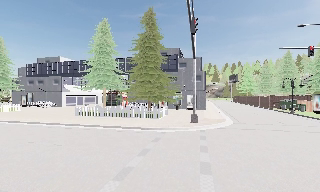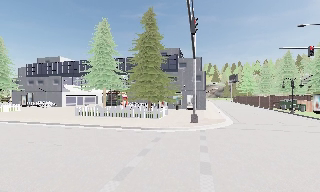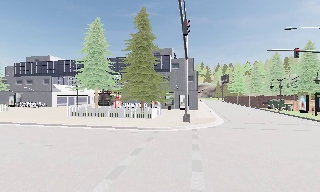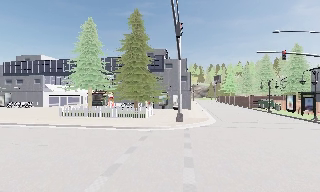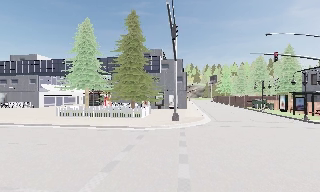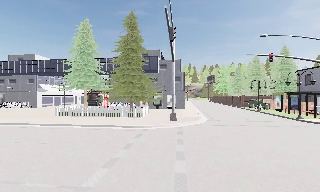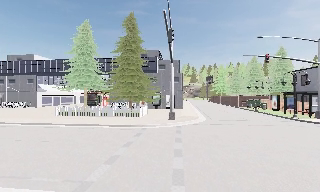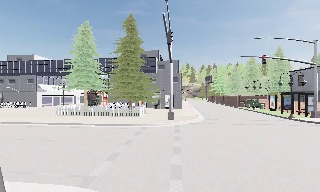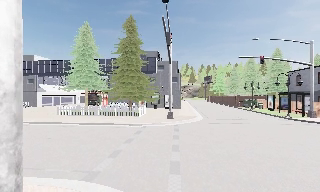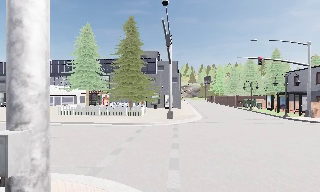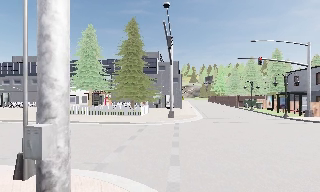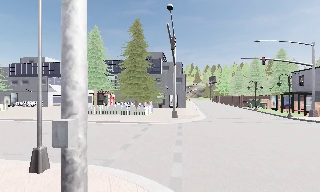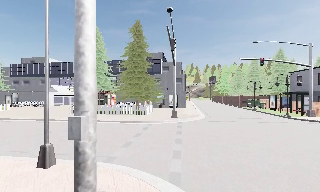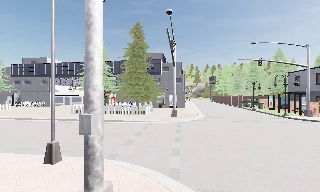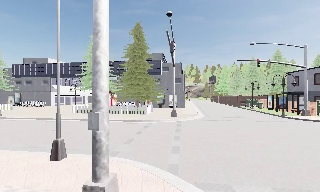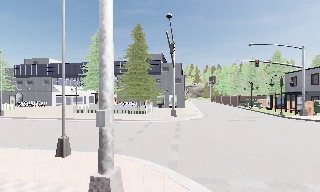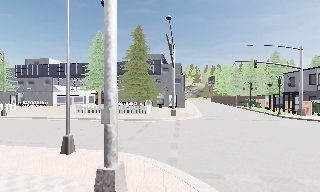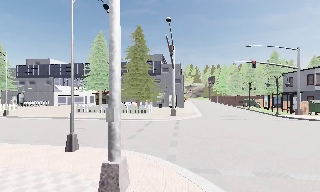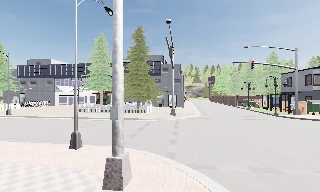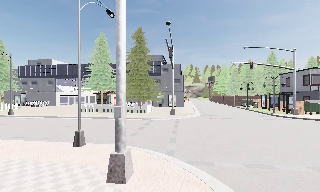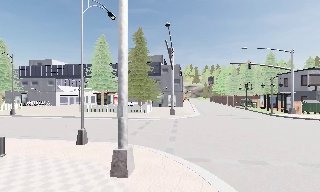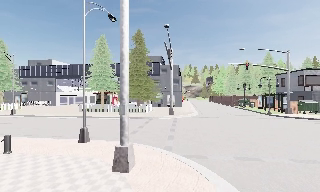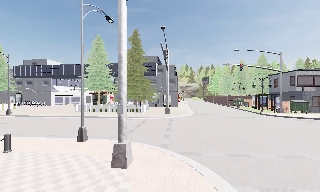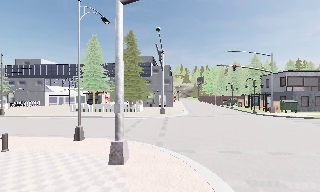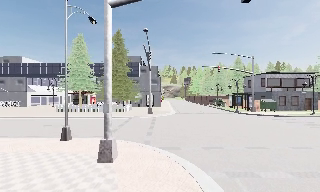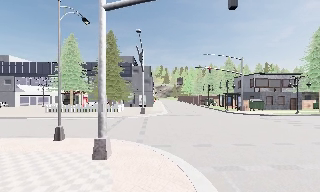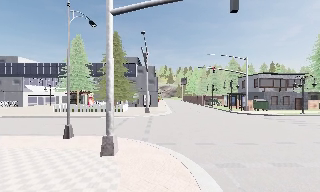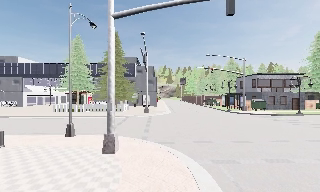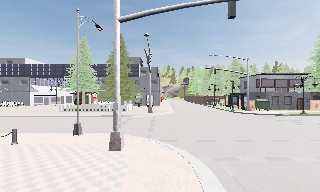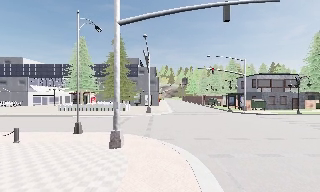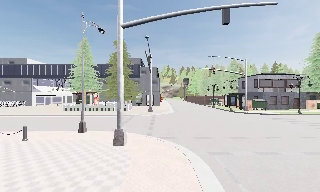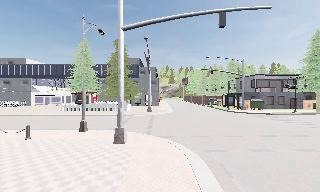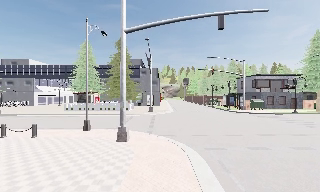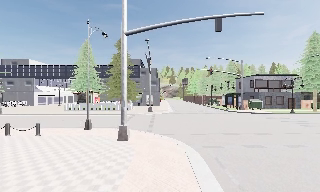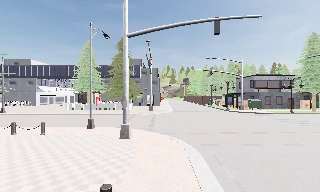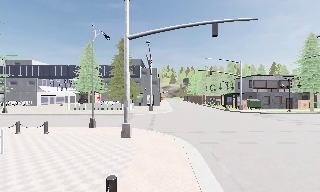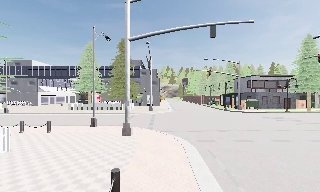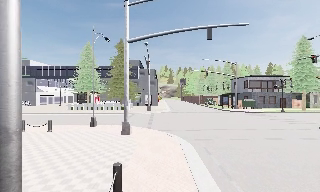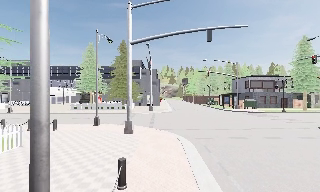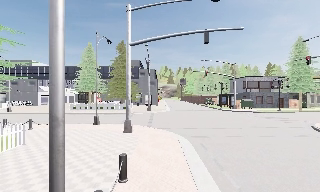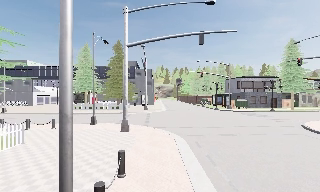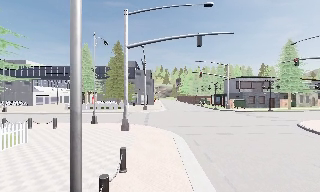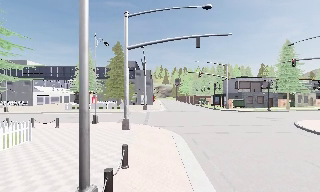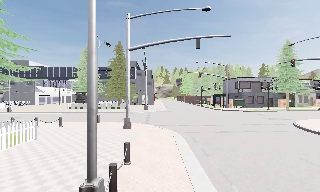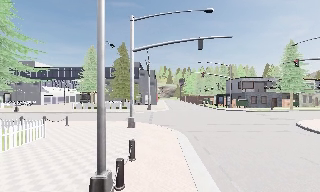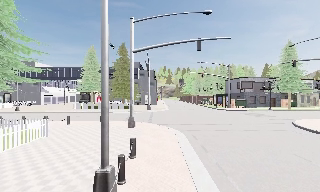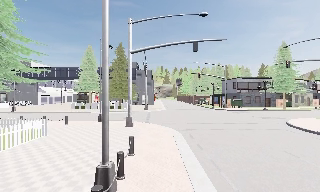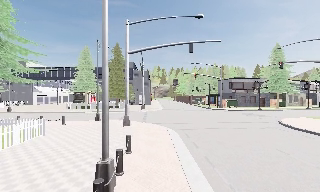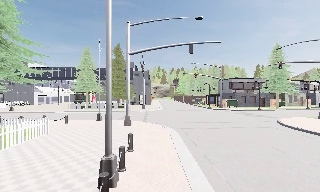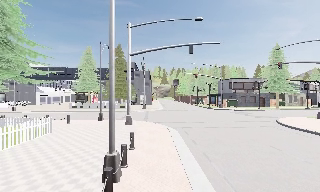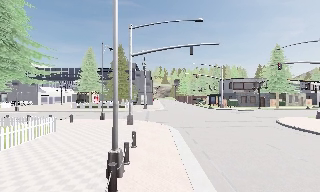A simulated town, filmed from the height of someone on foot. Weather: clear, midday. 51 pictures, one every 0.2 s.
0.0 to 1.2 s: The camera travels backward, about 1.5 m, so what stands in front gets smaller. It gains speed.
1.2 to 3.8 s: The camera travels backward, about 4 m, so what stands in front gets smaller.
3.8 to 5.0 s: The camera swings to its right by about 10 degrees, and the scene slides to the left. It travels backward, about 2 m, so what stands in front gets smaller.
5.0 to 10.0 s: The camera travels backward, about 7 m, so what stands in front gets smaller.
The film runs backward here.
